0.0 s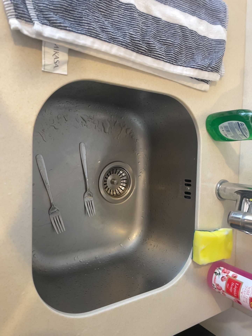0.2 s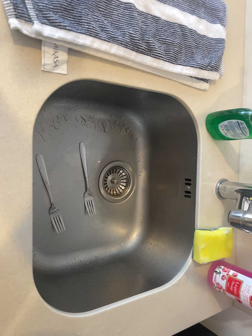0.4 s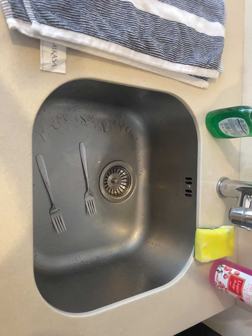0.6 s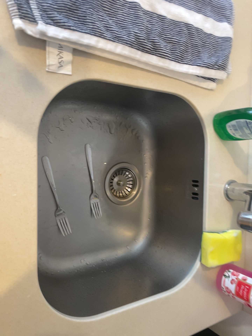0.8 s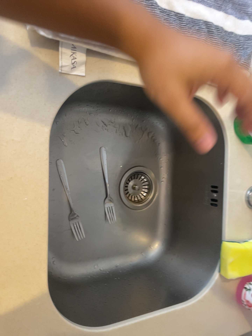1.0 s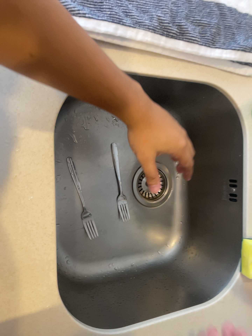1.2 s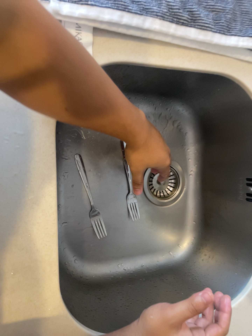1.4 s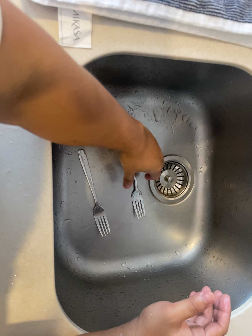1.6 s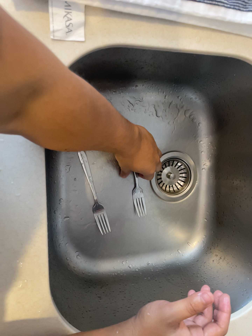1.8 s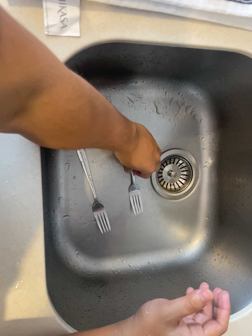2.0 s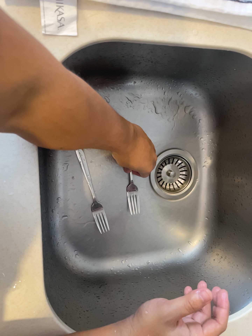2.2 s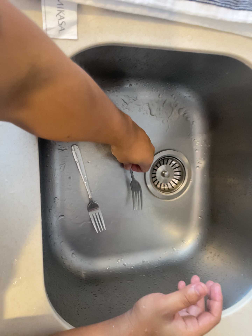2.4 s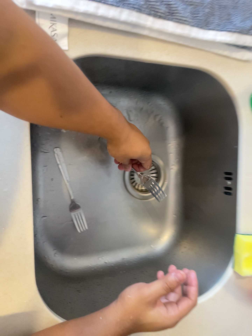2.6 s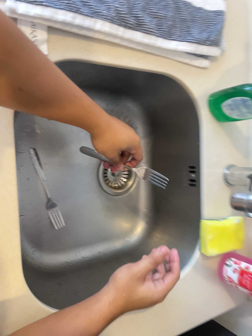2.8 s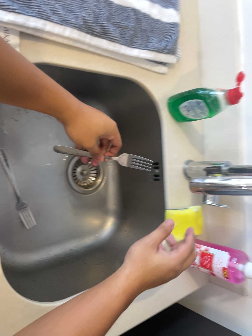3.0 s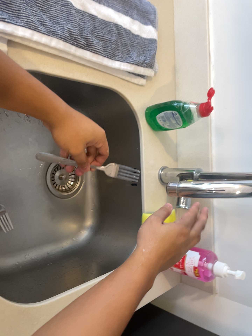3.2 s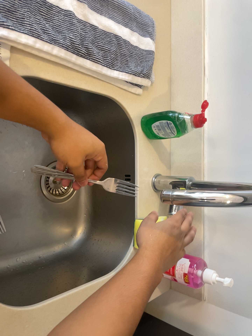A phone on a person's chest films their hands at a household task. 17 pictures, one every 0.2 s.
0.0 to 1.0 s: The camera shifts only a little, or ends up much as it began.
1.0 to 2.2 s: The camera travels forward, about 7 cm, so what stands in front looms larger.
2.2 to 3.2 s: The scene slides to the left, as the camera pans about 30 degrees to its right. It travels backward and to its left, about 18 cm.
The film runs forward here.
